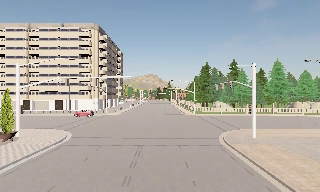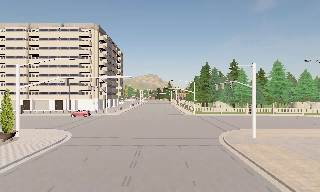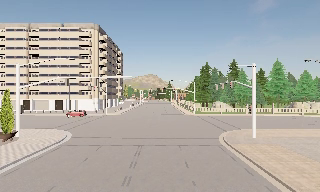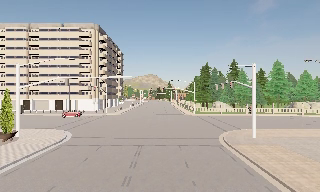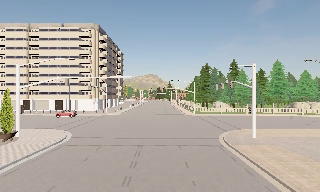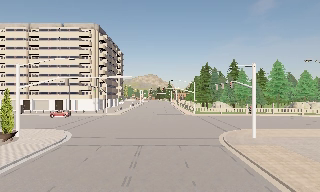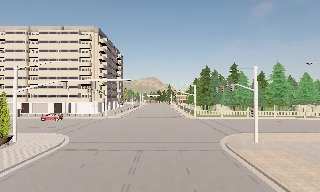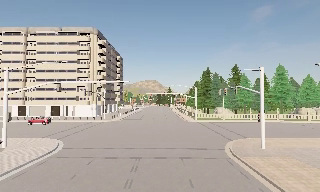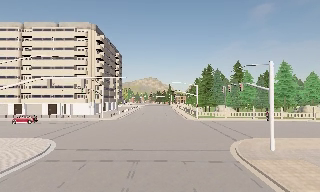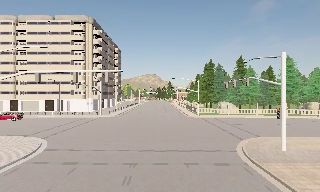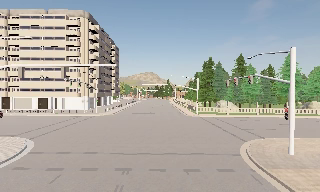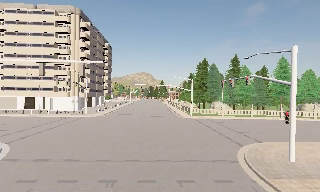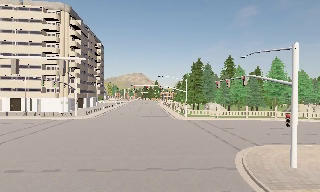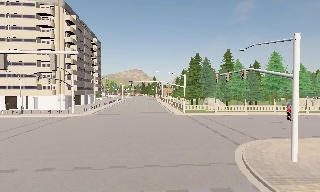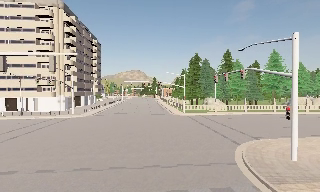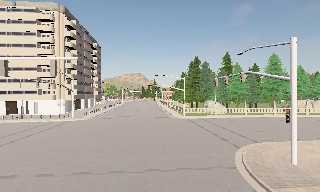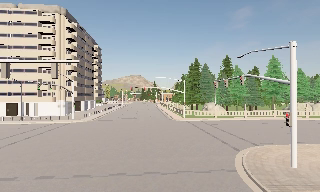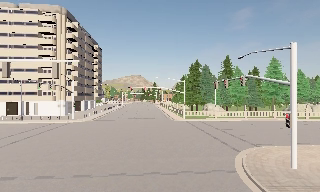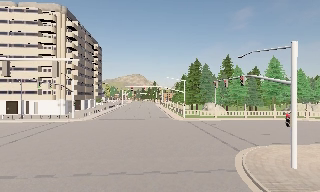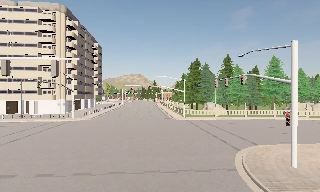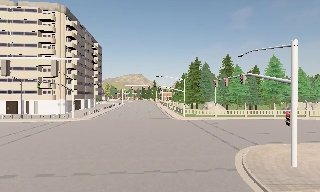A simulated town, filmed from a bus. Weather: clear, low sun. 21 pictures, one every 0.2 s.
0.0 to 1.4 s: The camera travels forward, about 1.5 m, so what stands in front looms larger. It gains speed.
1.4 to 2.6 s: The camera travels forward, about 6 m, so what stands in front looms larger. It loses speed.
2.6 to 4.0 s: The camera shifts only a little, or ends up much as it began.
The film runs forward here.
